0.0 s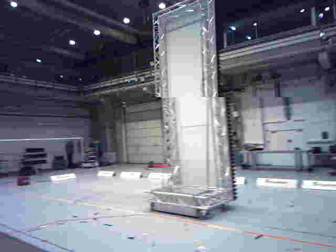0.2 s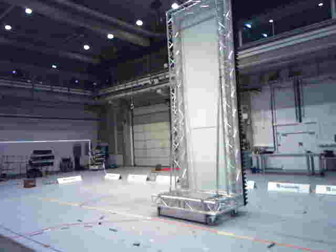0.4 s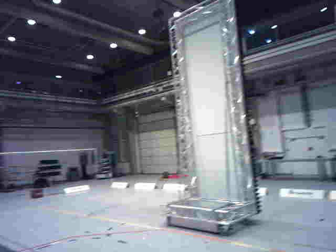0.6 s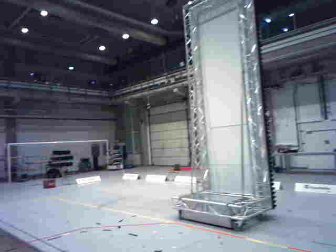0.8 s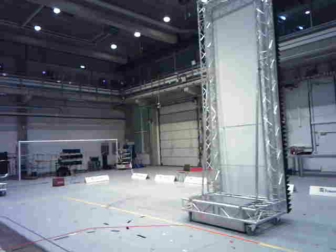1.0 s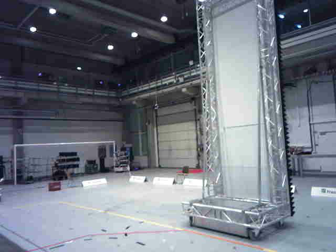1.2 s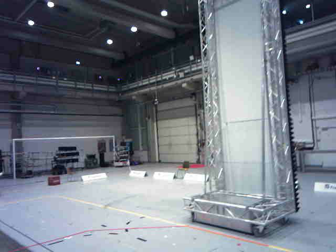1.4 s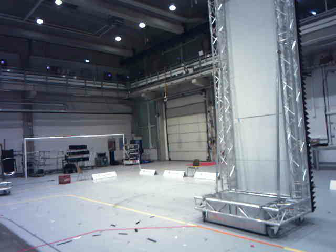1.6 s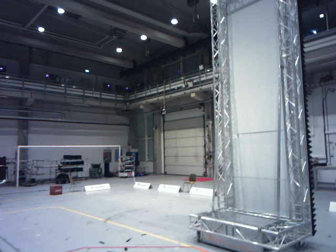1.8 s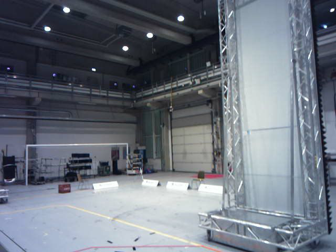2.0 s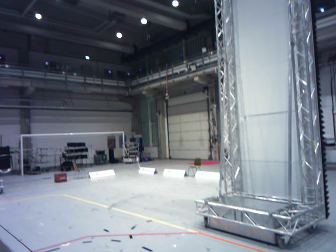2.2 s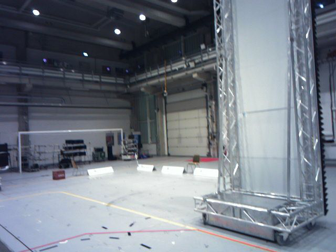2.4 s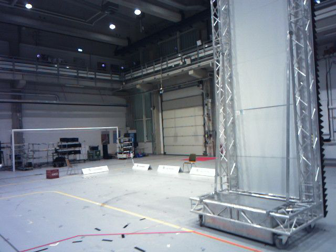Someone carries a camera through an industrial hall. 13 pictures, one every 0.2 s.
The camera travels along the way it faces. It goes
forward.
0.0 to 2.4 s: The camera travels forward, about 2.4 m, so what stands in front looms larger.
The film runs forward here.
